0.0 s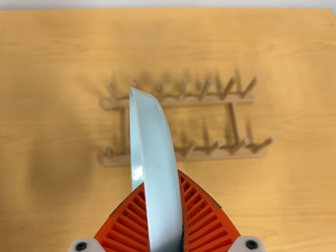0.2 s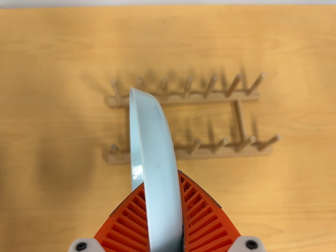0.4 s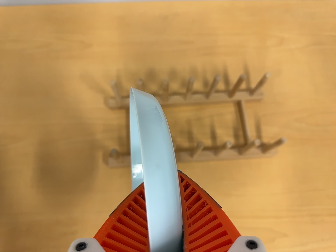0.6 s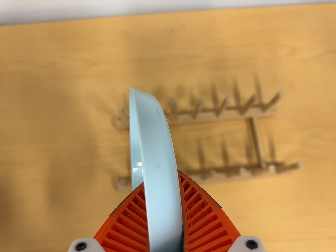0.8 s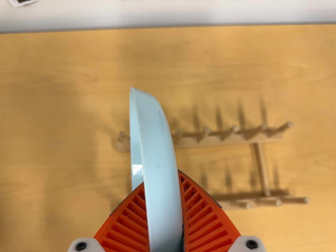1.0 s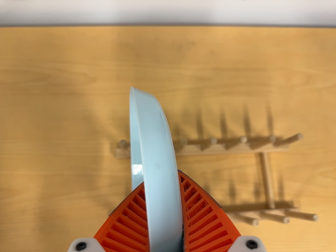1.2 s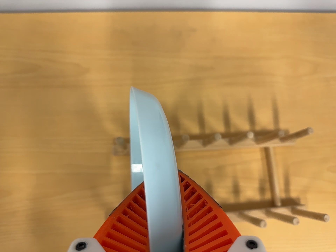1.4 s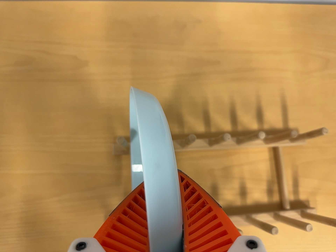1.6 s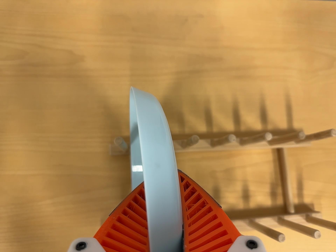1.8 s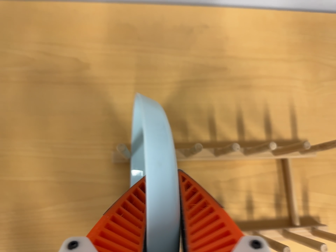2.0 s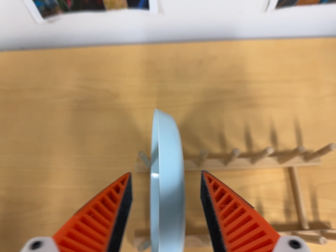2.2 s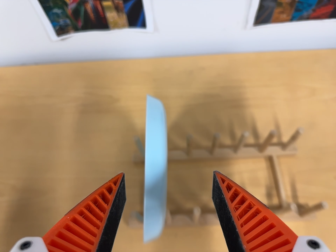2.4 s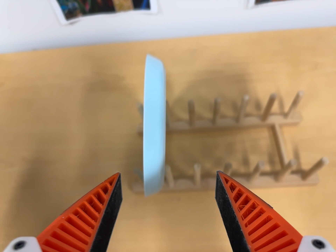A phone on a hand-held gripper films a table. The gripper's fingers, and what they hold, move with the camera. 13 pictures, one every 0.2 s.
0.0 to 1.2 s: The camera travels toward the top of its view and forward, about 16 cm. Its aim tips toward the bottom of its view by about 10 degrees.
1.2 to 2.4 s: The camera pans to its left by about 10 degrees. It travels toward the bottom of its view and backward, about 18 cm. Its aim tips toward the top of its view by about 15 degrees.
The film runs forward here.
